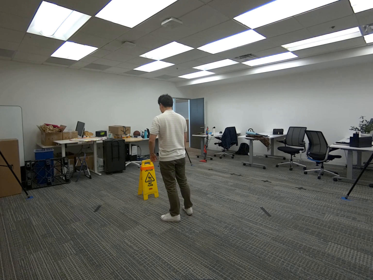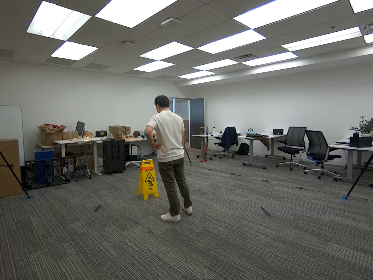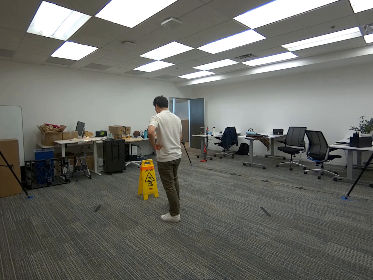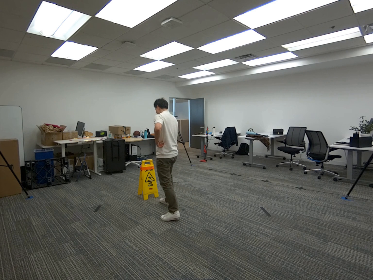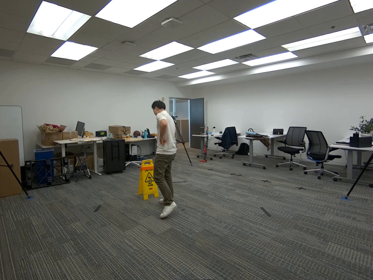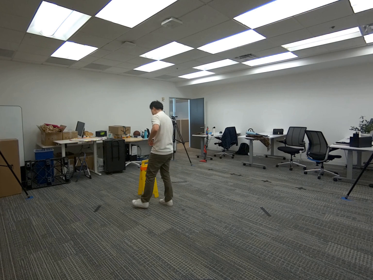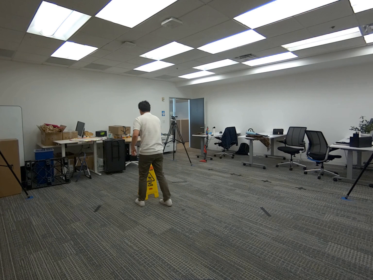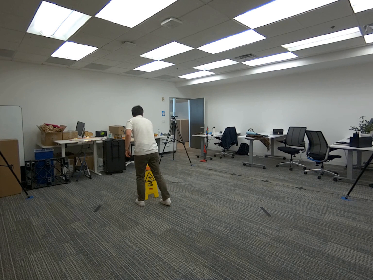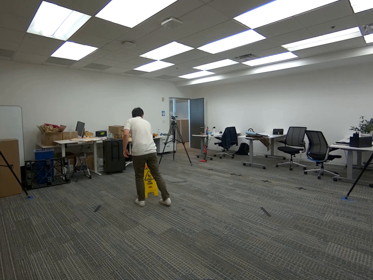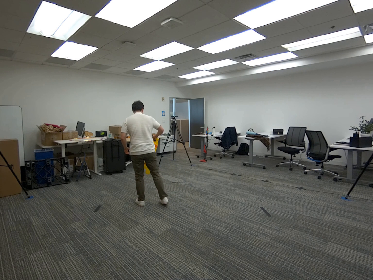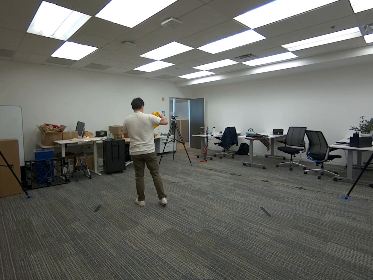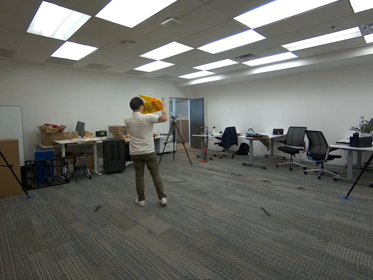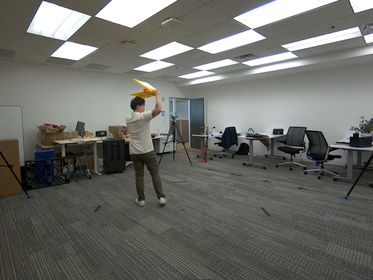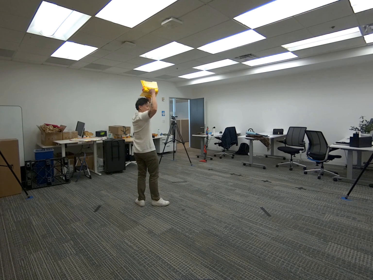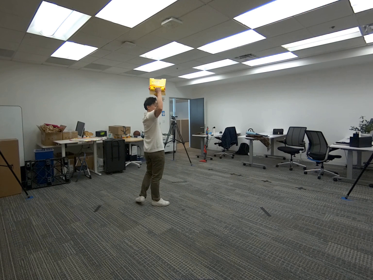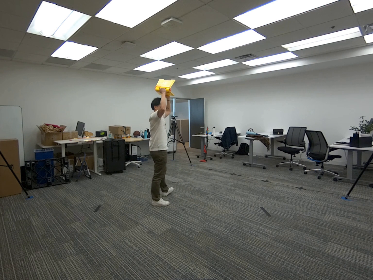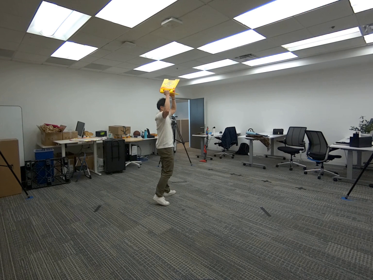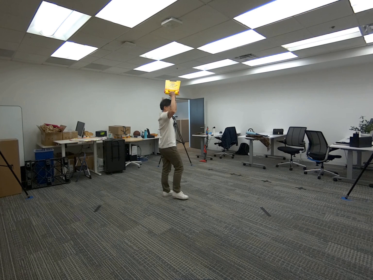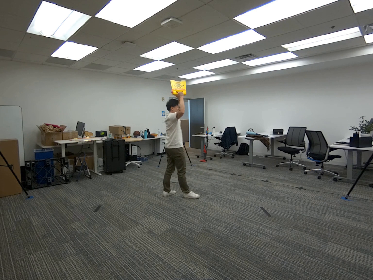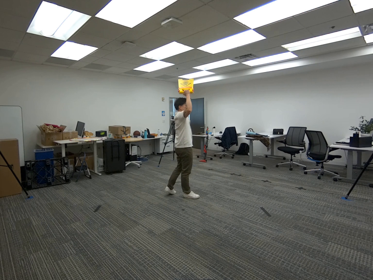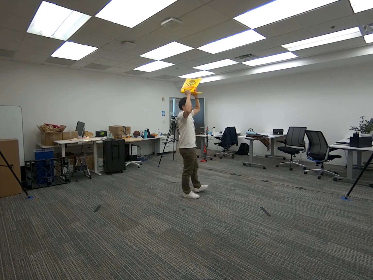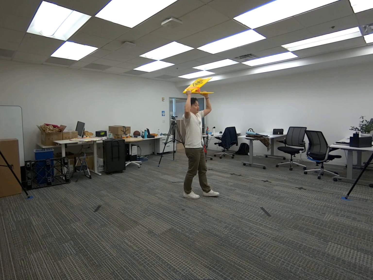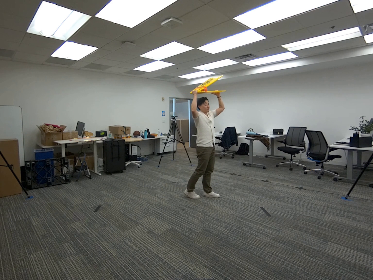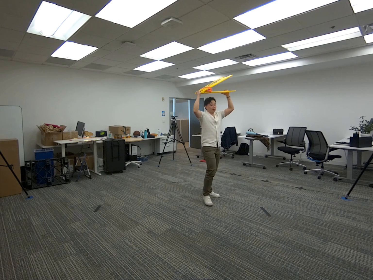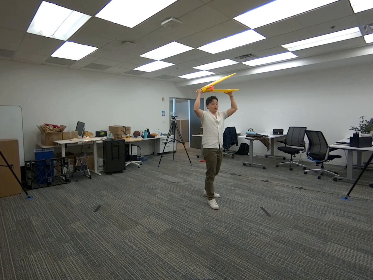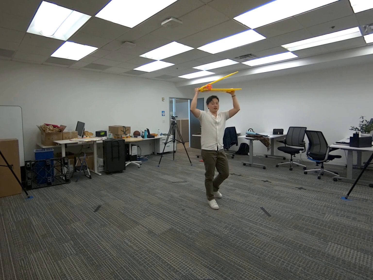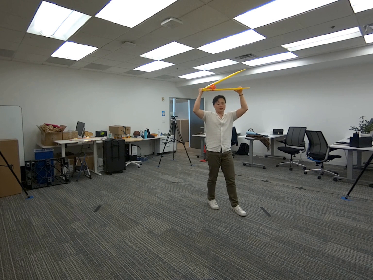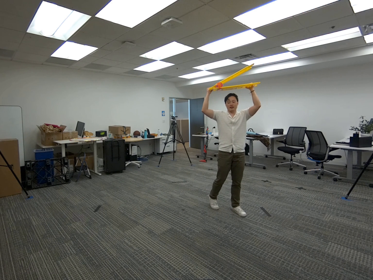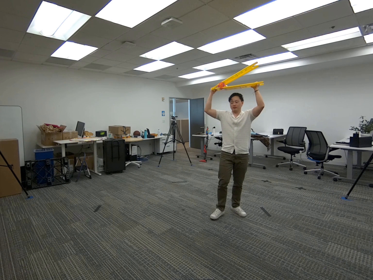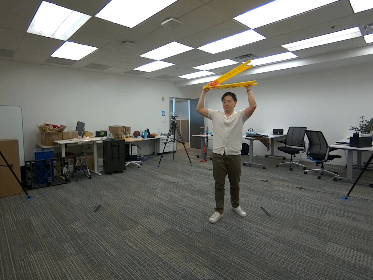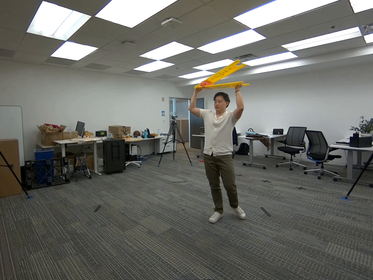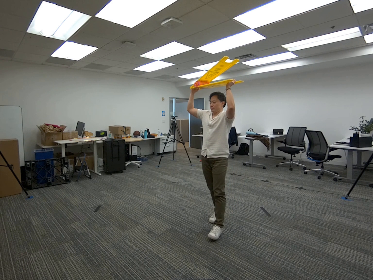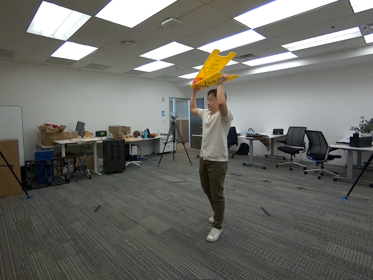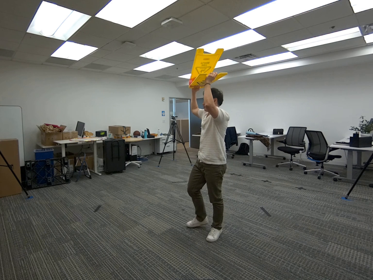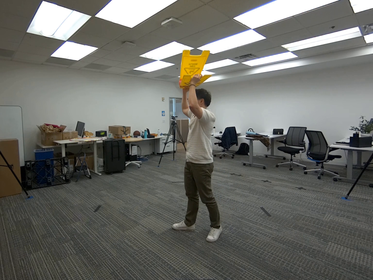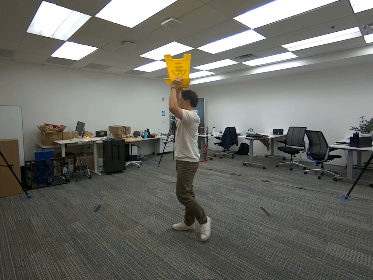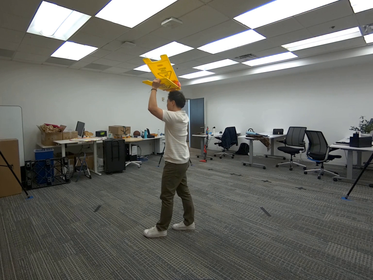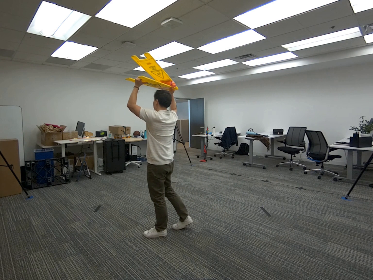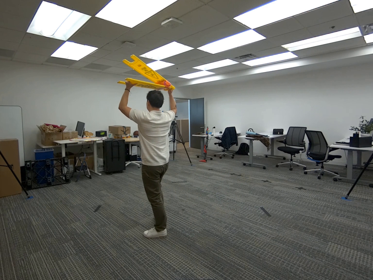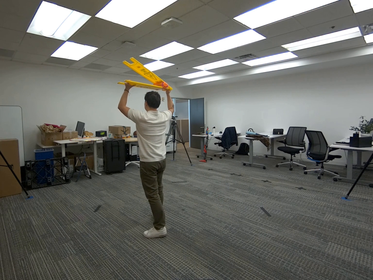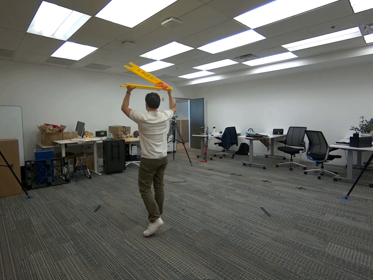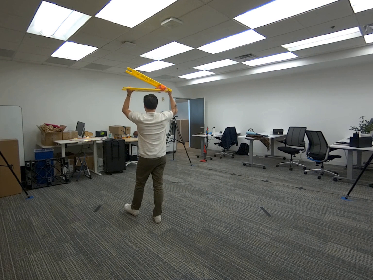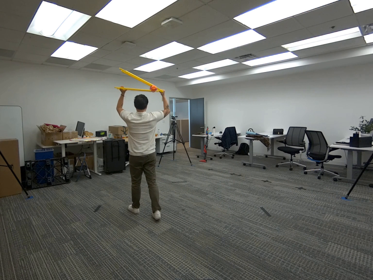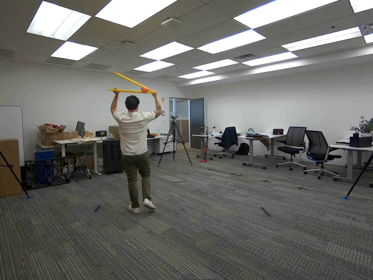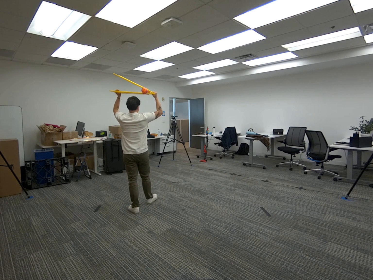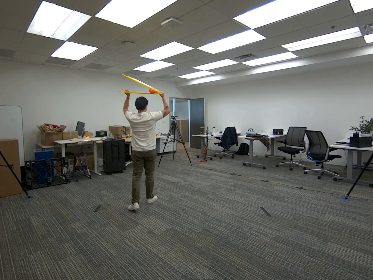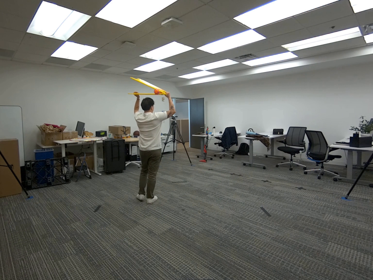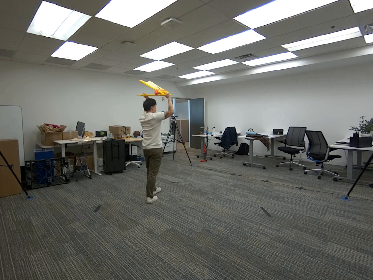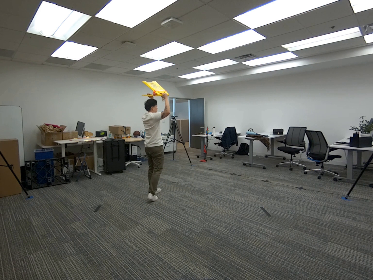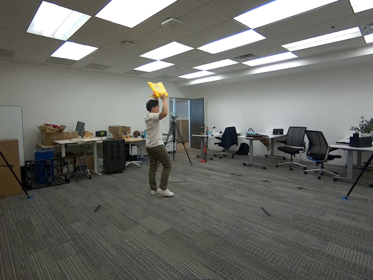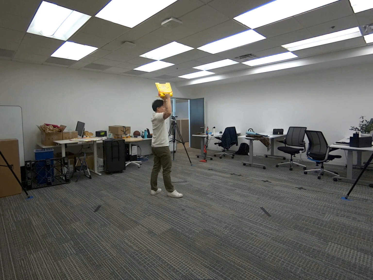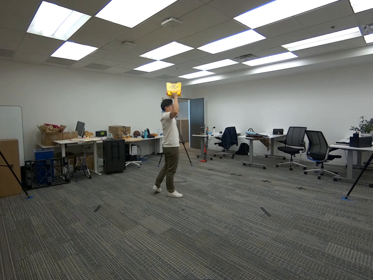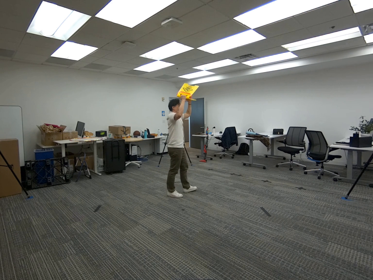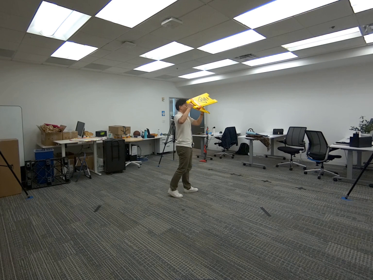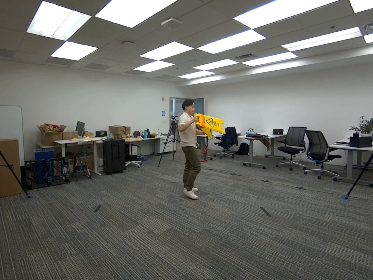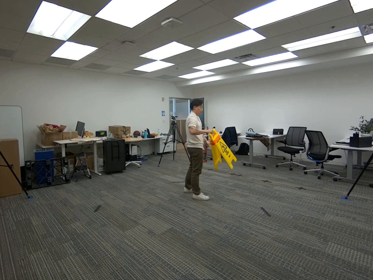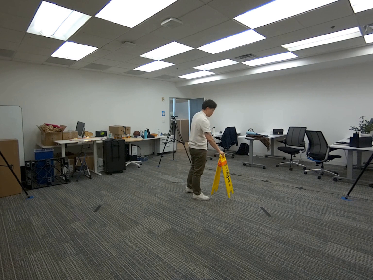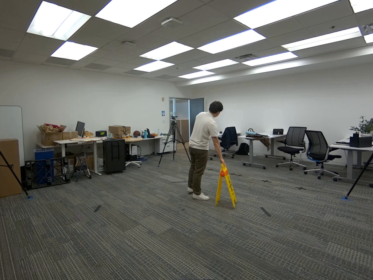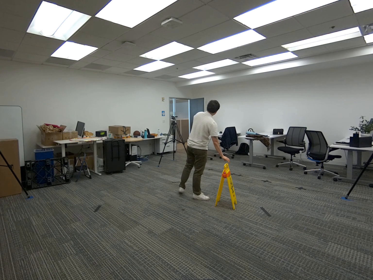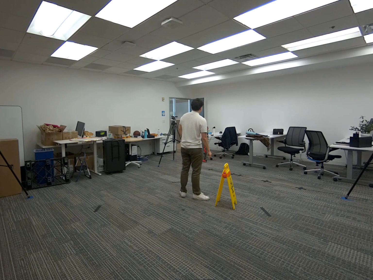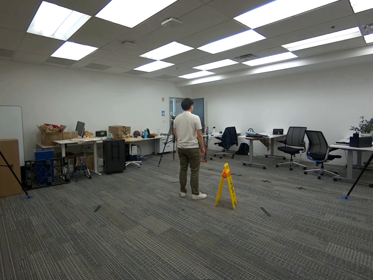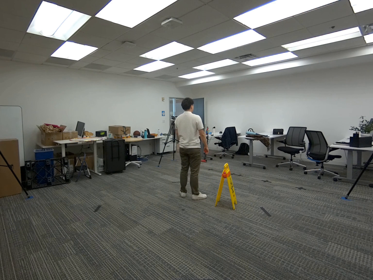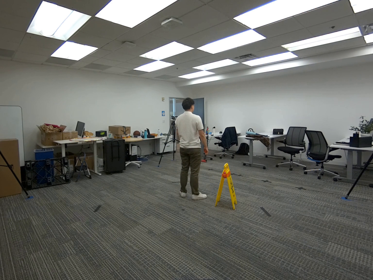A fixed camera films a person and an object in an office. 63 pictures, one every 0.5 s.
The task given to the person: Walk to the wet floor sign, use both hands and pick up the sign and keep the sign above your head. Walk around for more than 10 seconds, and place the sign back on the ground once you are done.
